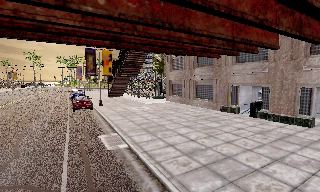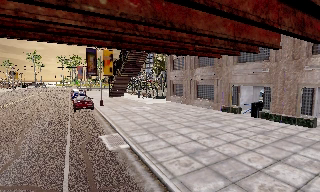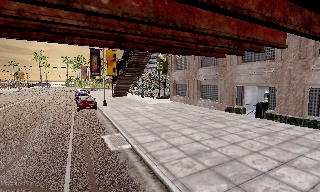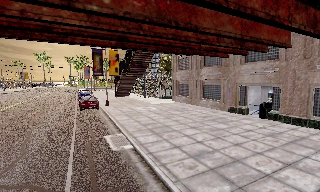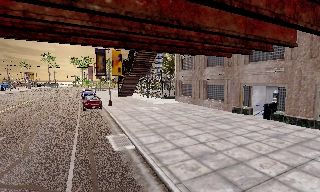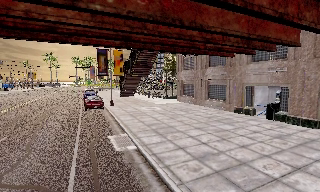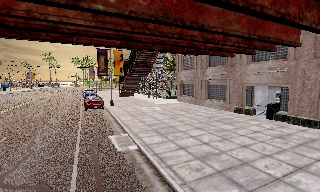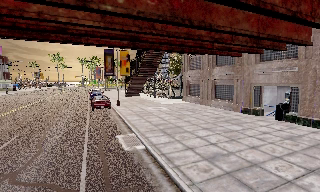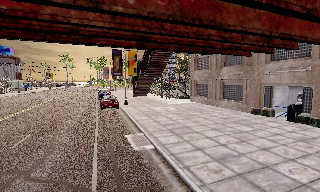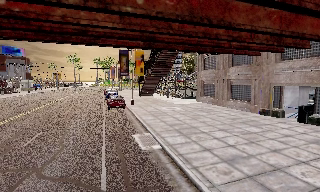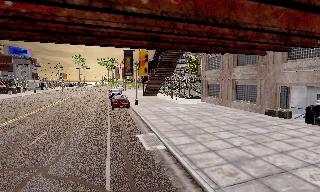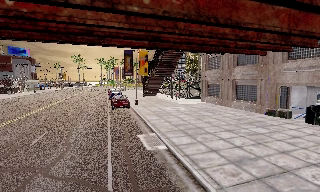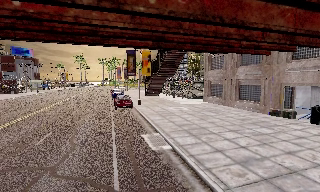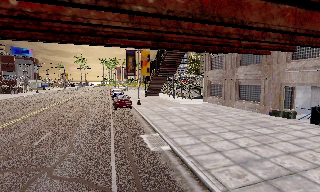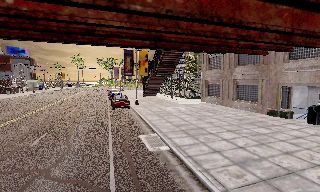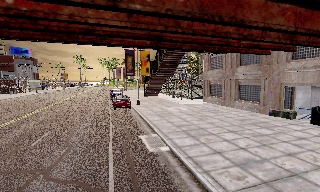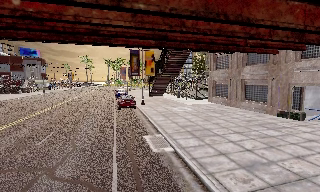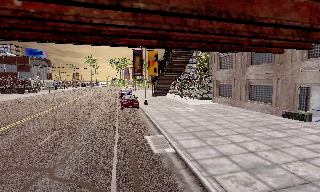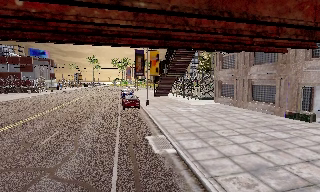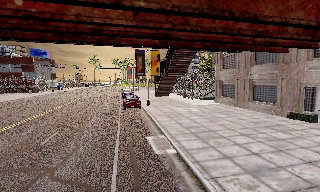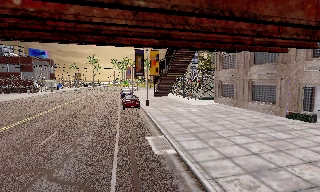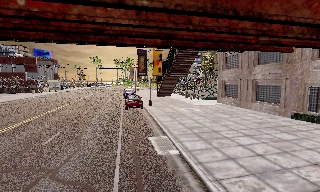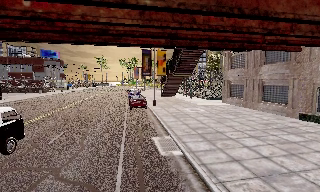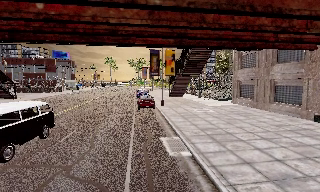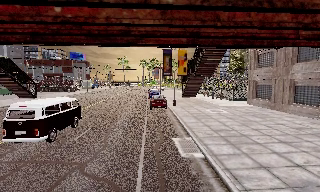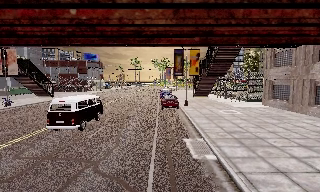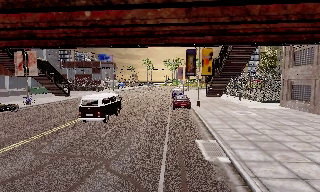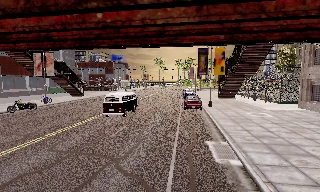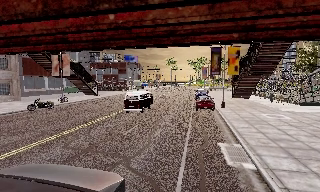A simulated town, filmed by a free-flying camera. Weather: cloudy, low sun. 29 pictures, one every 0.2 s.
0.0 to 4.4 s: The camera pans to its left, which is counterclockwise from overhead, by about 20 degrees. It travels forward, about 1 m, so what stands in front looms larger.
4.4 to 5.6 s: The scene slides to the right, as the camera pans about 25 degrees to its left.
The film runs forward here.
